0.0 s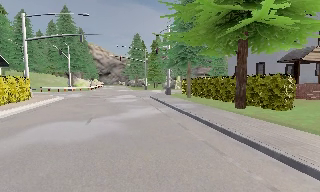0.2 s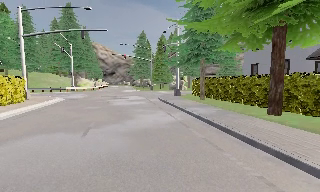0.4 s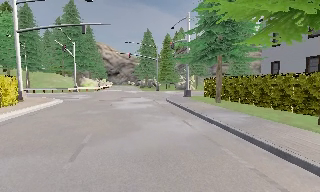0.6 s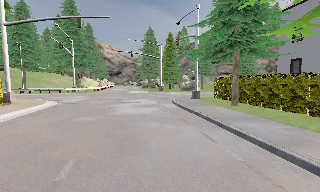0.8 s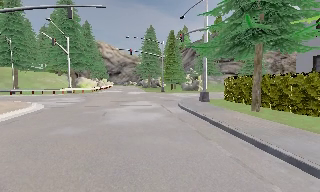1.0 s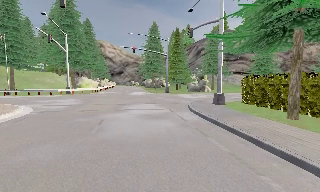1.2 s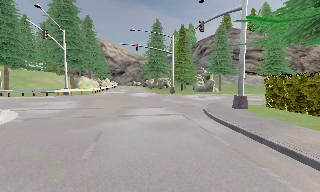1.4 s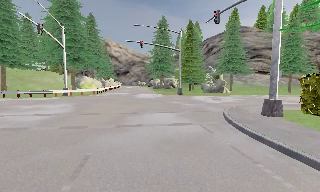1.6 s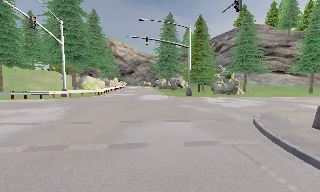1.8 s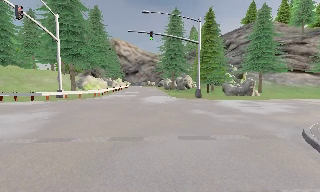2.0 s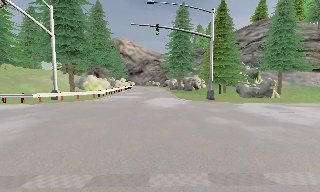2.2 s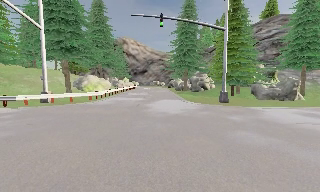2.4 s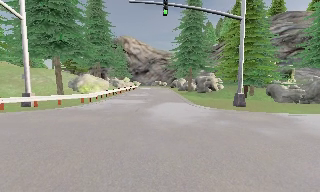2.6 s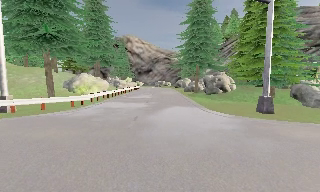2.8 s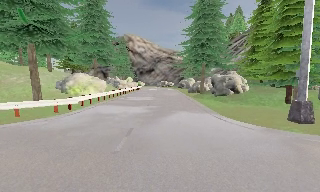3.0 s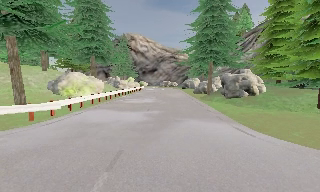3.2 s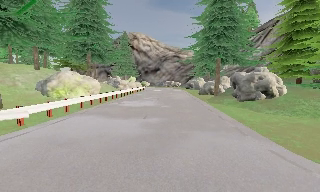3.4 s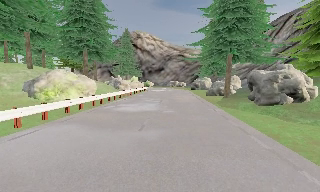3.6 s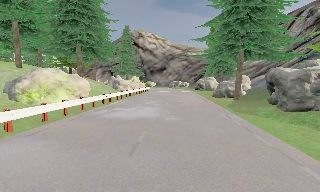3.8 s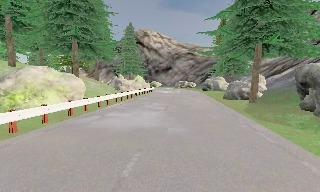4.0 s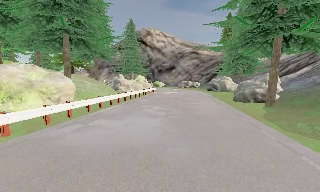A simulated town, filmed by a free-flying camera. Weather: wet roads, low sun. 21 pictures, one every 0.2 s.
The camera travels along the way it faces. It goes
forward.
0.0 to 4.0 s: The camera swings to its left by about 25 degrees, and the scene slides to the right. It travels forward, about 35 m, so what stands in front looms larger.
The film runs forward here.
